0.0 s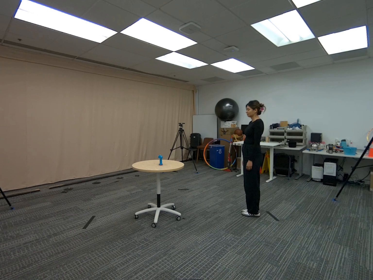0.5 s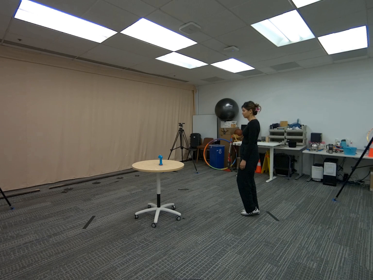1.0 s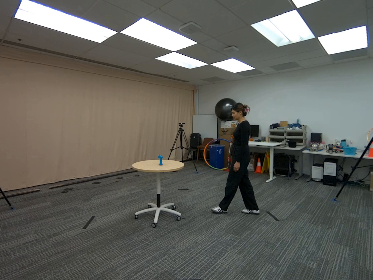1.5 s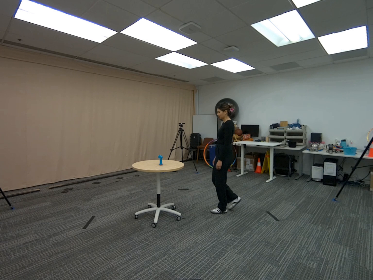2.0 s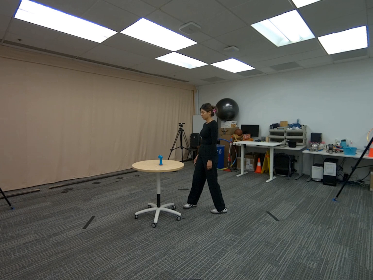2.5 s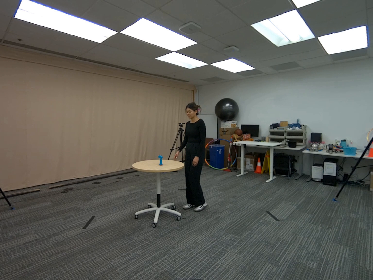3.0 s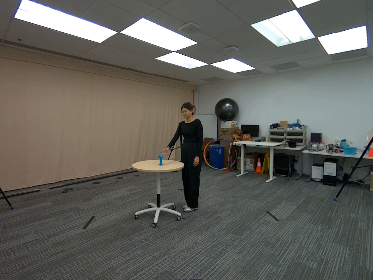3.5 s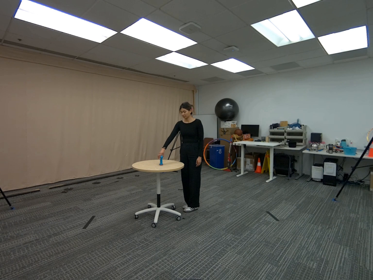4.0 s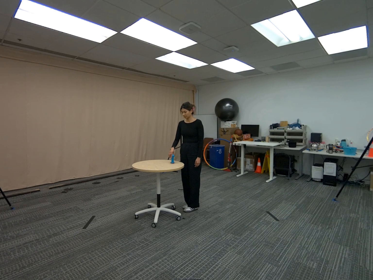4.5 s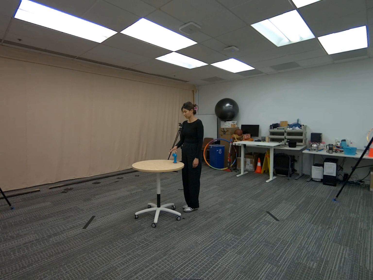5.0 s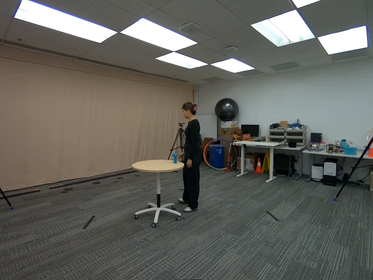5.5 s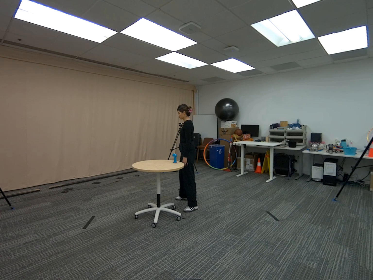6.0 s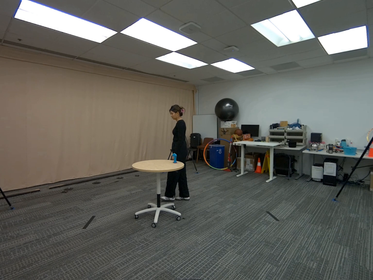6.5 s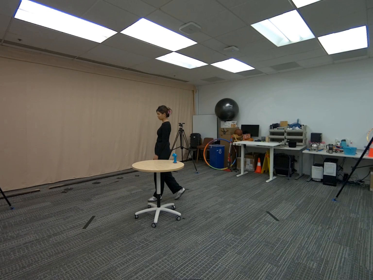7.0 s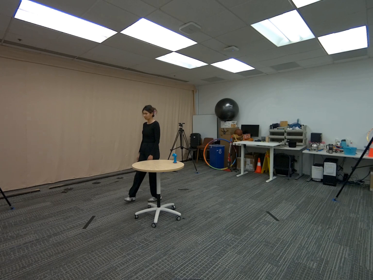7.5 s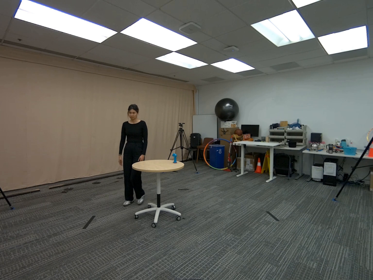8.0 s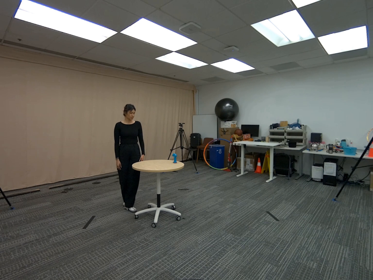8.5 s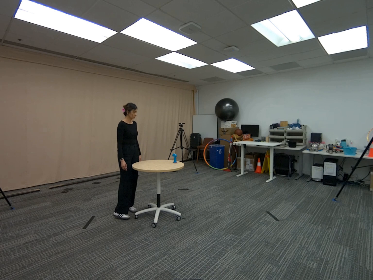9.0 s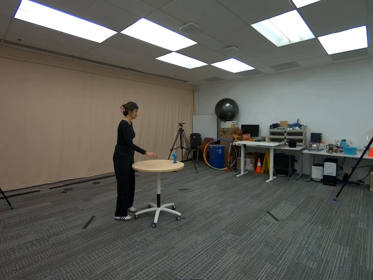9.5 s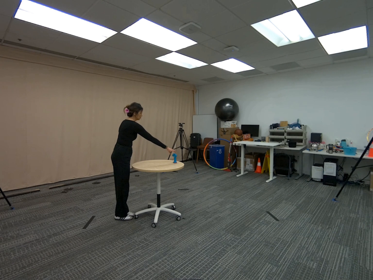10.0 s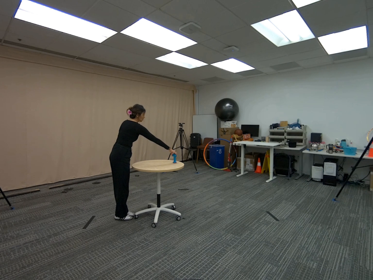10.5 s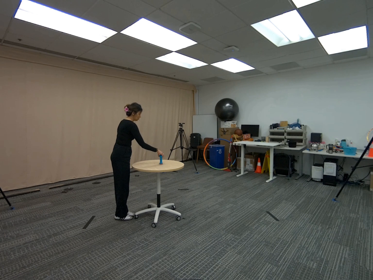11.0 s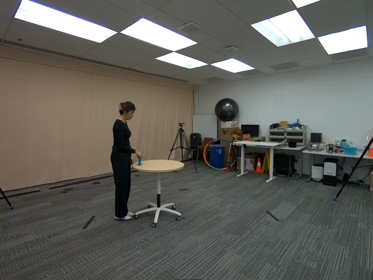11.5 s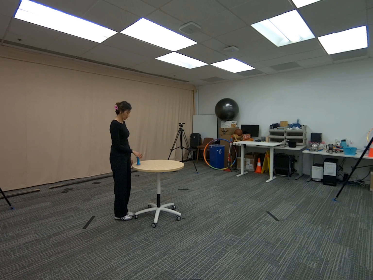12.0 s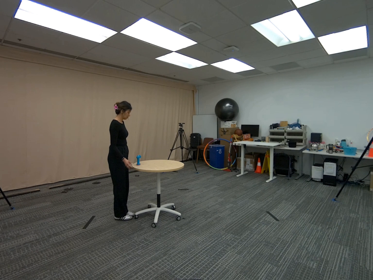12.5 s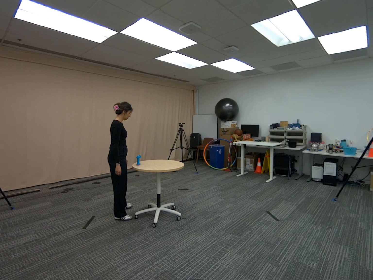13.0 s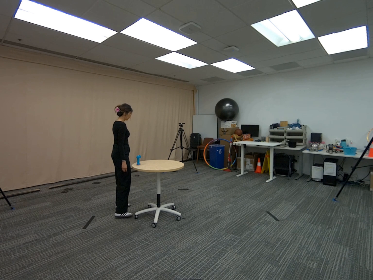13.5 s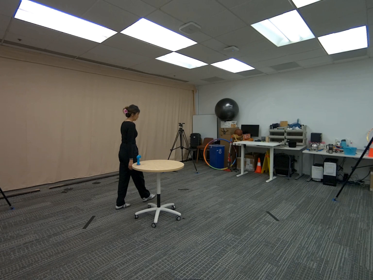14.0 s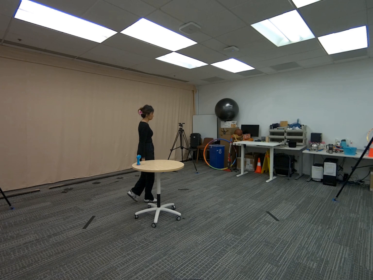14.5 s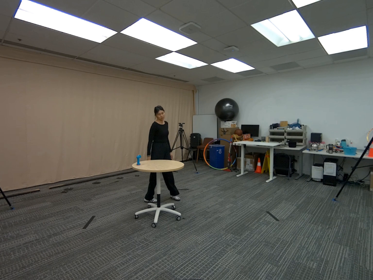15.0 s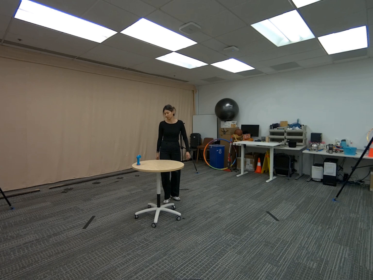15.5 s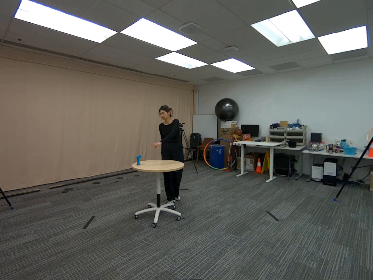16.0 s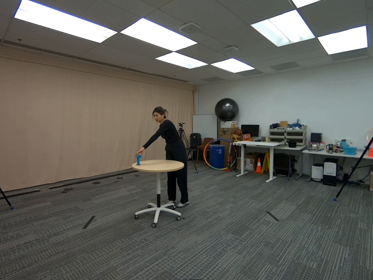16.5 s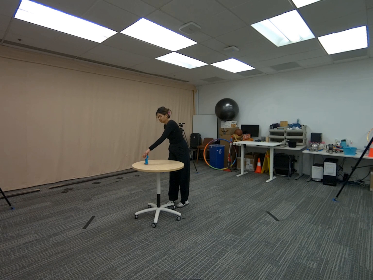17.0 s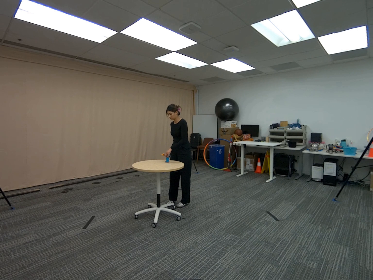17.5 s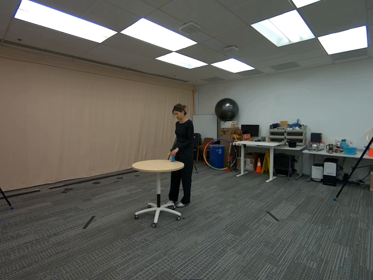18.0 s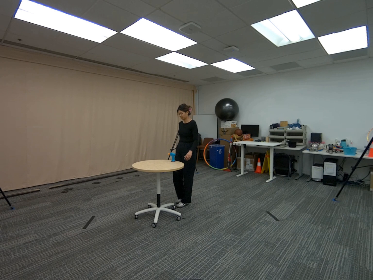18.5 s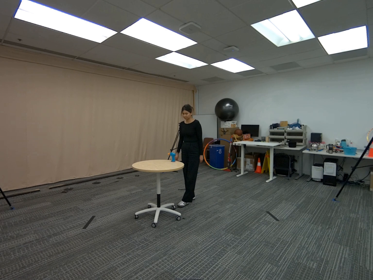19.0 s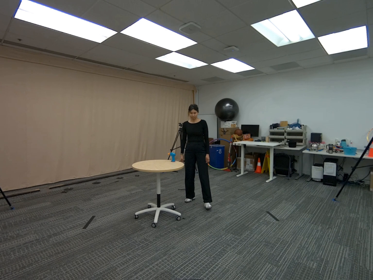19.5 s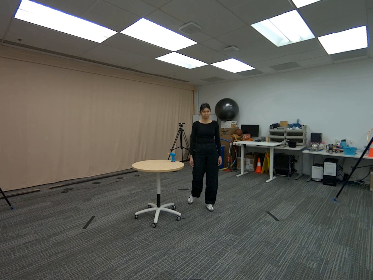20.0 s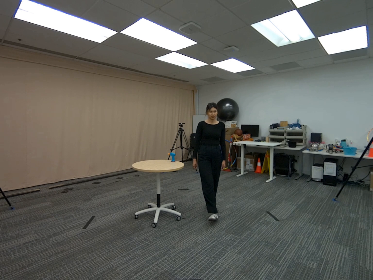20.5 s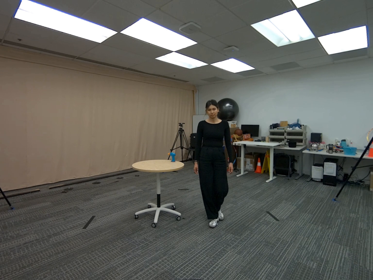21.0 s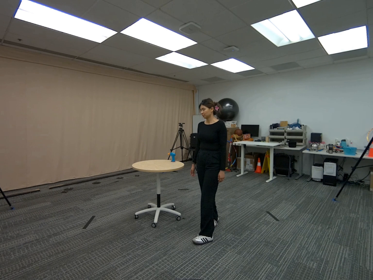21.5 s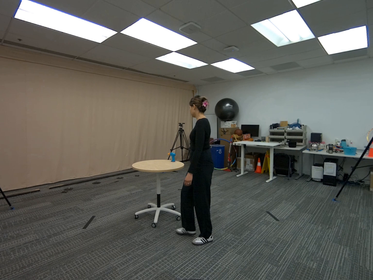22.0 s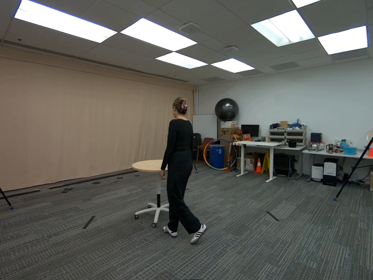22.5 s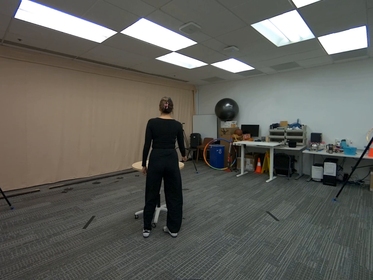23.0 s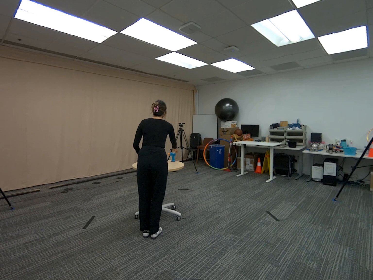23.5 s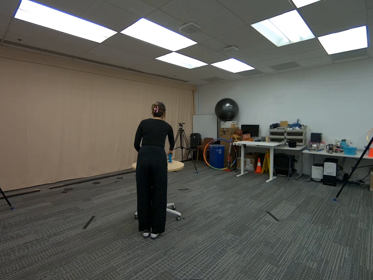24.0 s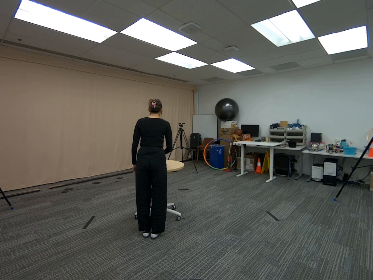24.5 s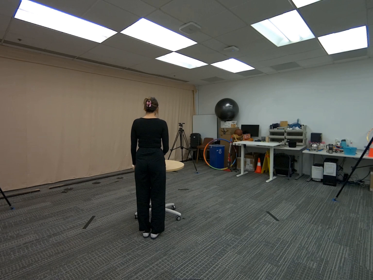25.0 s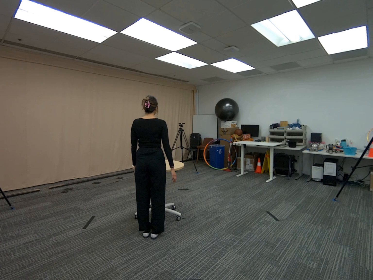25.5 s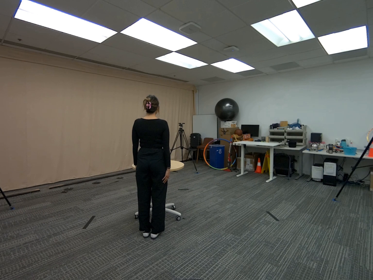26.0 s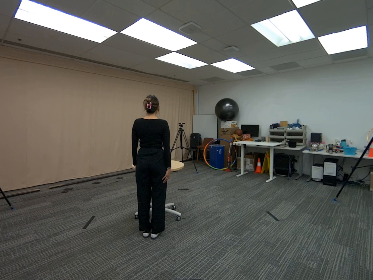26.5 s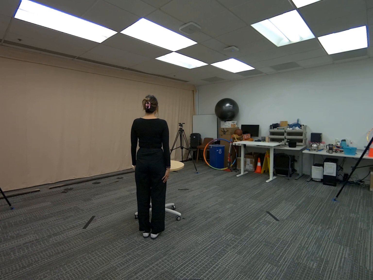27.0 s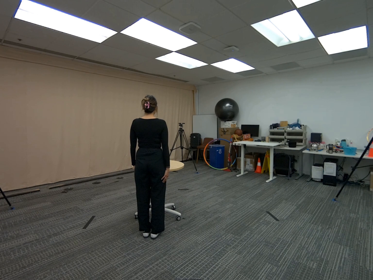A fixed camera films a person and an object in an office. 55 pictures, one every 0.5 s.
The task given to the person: Walk over to the toy drill on the round table and pull the toy drill towards you.
